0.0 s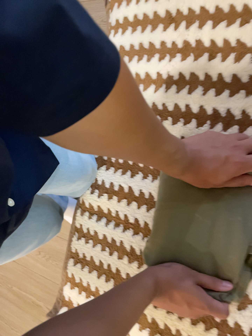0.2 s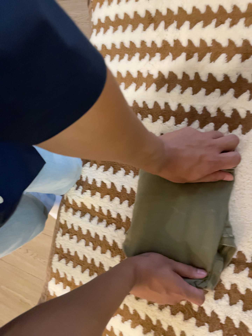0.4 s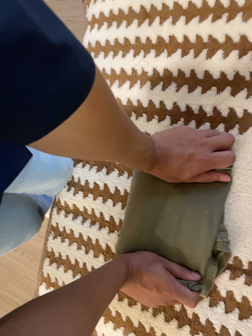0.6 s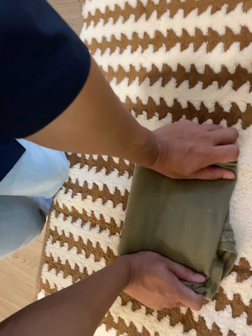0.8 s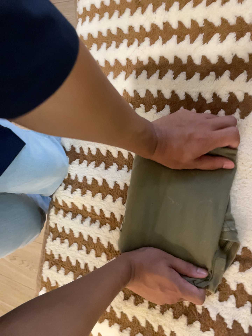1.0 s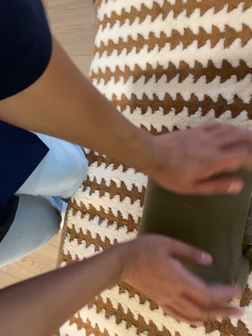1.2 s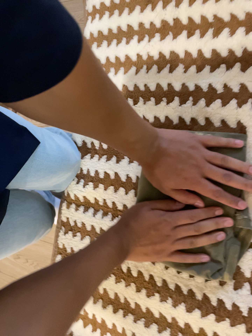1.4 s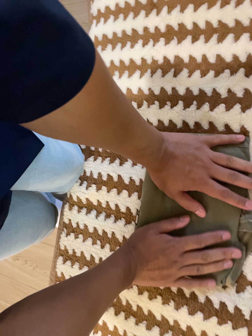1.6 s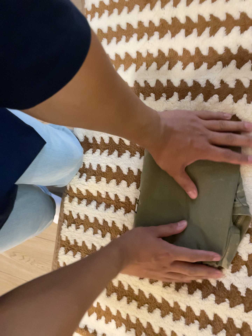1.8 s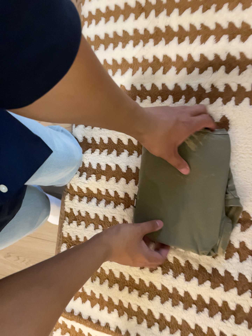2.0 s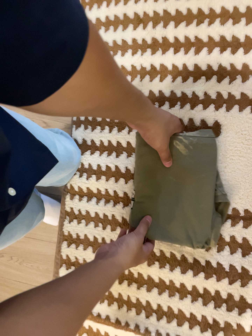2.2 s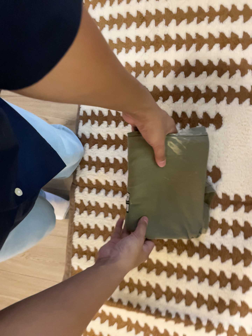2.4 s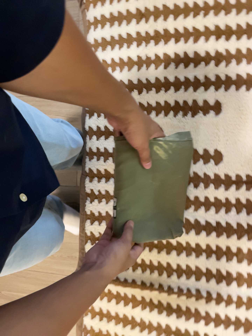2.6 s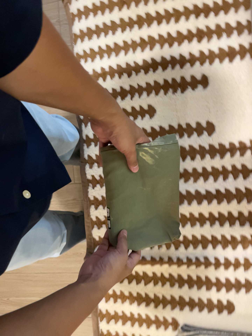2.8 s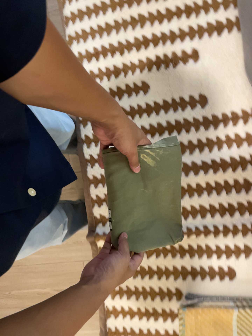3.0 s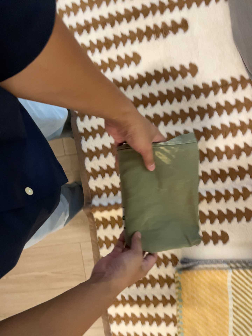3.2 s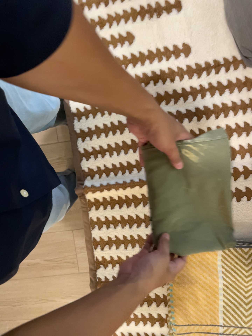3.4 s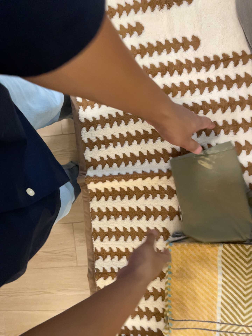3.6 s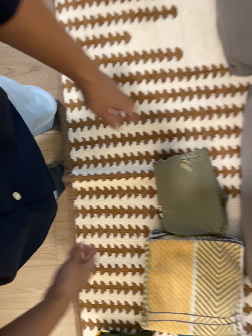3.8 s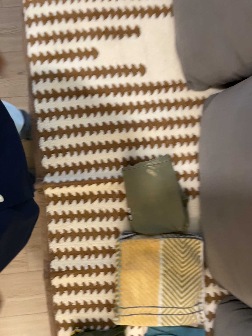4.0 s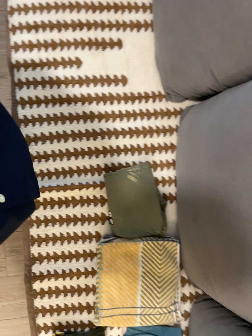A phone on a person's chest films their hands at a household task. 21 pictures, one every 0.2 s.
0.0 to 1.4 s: The camera shifts only a little, or ends up much as it began.
1.4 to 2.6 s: The camera pans to its right by about 15 degrees. It travels backward, to its left and toward the bottom of its view, about 26 cm, so what stands in front gets smaller. It rolls about its line of sight by about 15 degrees, and the scene rotates counterclockwise.
2.6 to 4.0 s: The camera pans to its right by about 20 degrees. It travels toward the bottom of its view and backward, about 26 cm, so close, fixed things drift upward.
The film runs forward here.
